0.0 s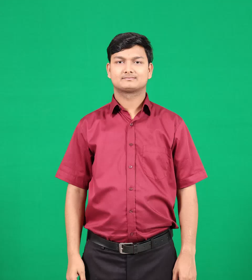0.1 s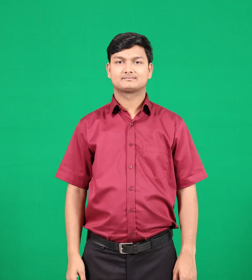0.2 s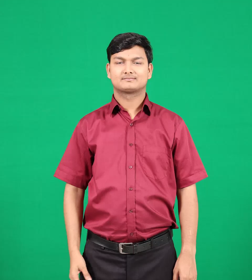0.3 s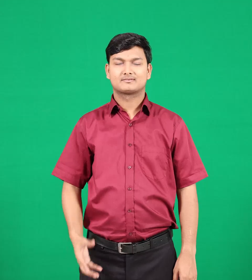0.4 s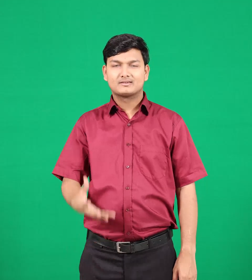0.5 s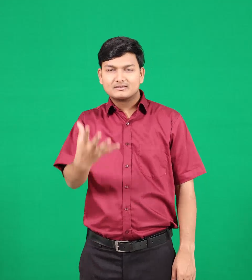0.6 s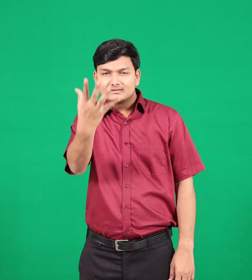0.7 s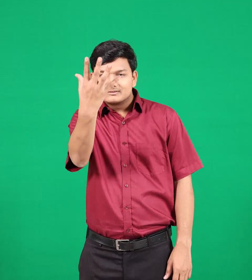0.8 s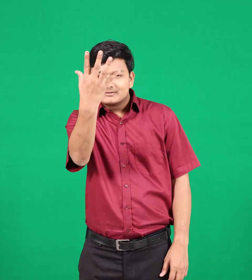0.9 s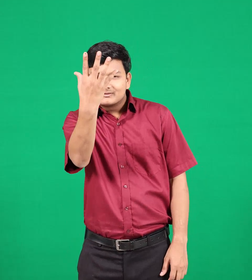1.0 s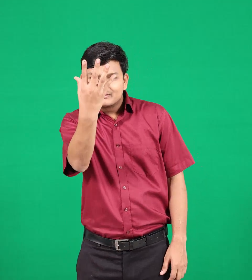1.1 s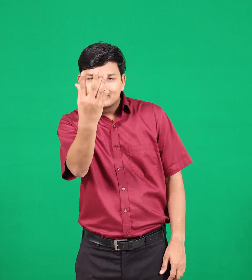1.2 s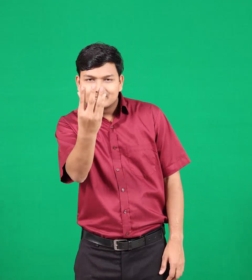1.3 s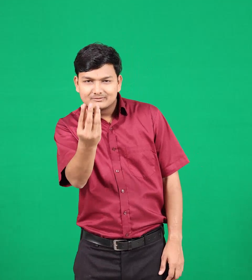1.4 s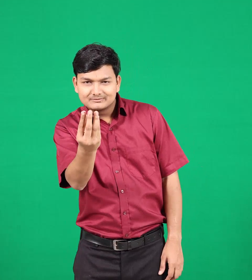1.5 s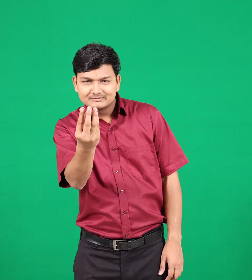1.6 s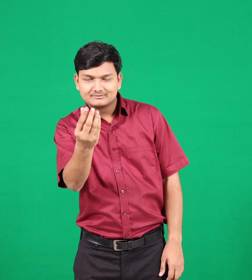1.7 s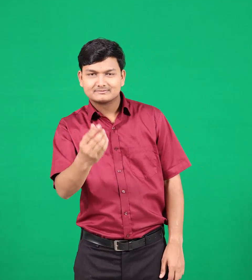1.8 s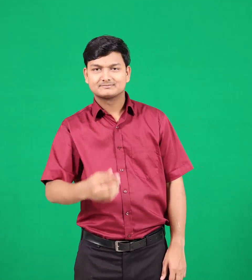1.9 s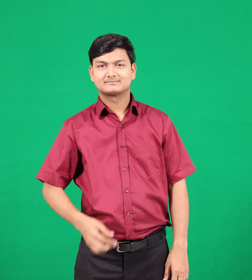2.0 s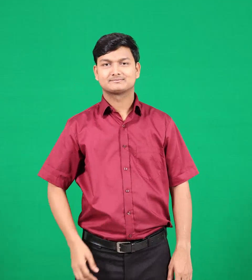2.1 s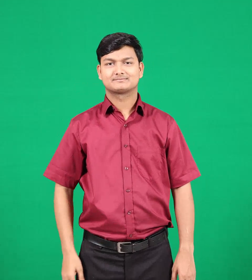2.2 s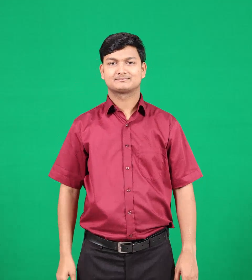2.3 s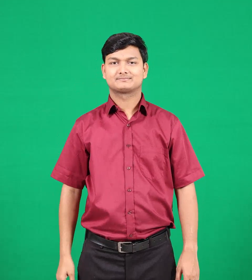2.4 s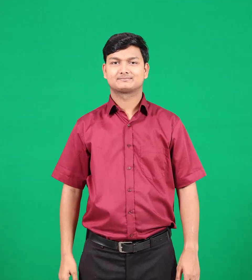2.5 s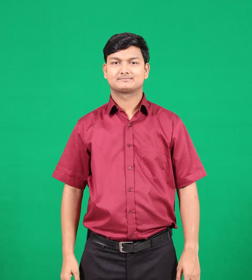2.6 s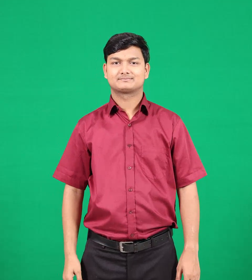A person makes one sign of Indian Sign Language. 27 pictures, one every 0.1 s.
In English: evening
